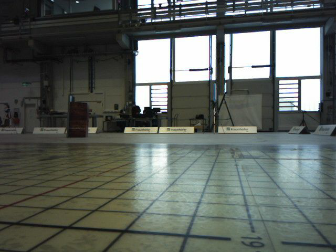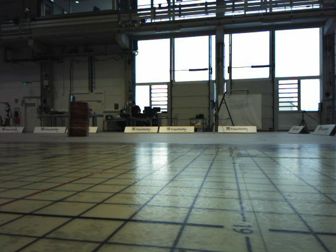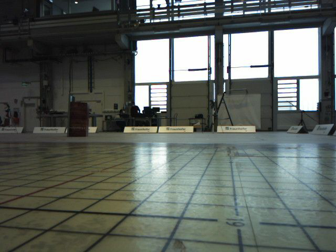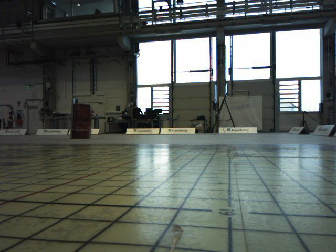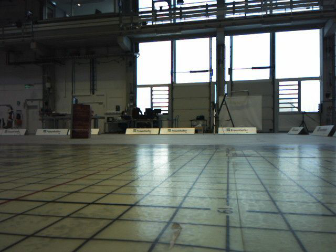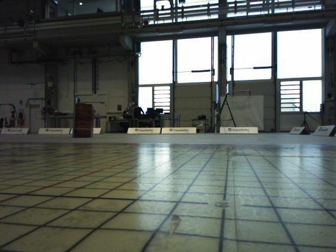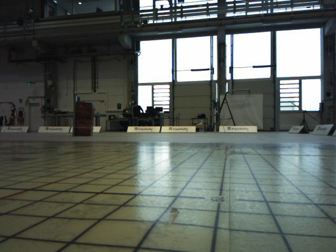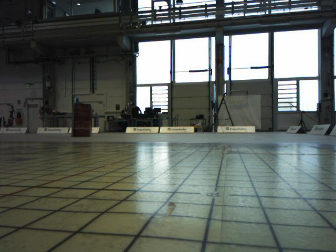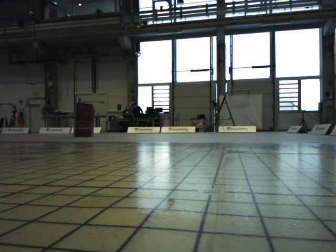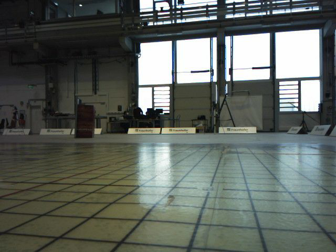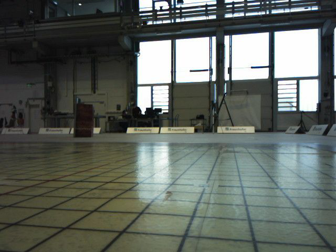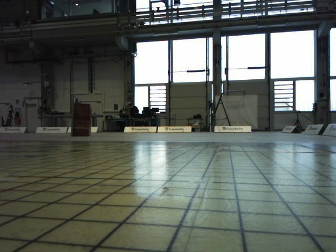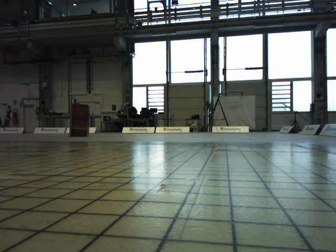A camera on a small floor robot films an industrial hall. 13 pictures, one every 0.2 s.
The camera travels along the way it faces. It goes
backward.
0.0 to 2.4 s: The camera travels backward, about 0.5 m, so what stands in front gets smaller.
The film runs backward here.
